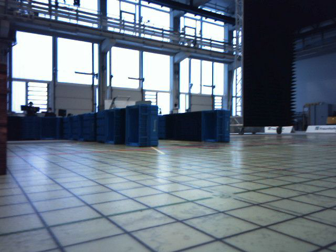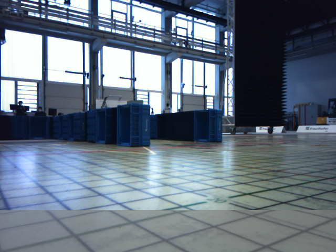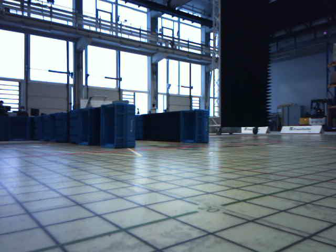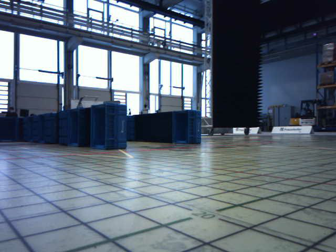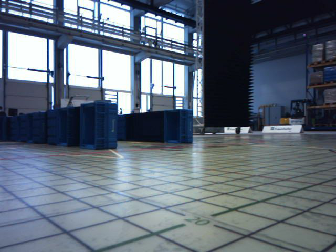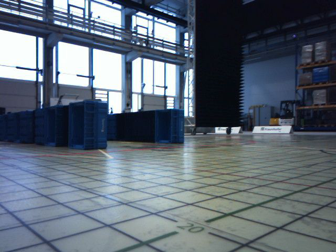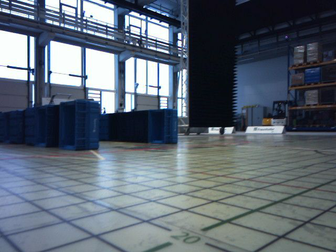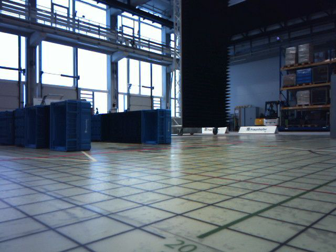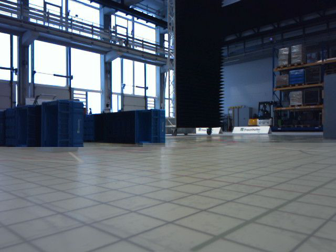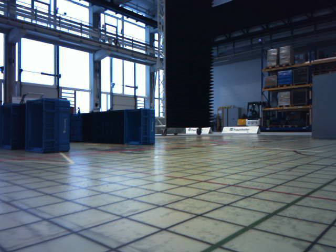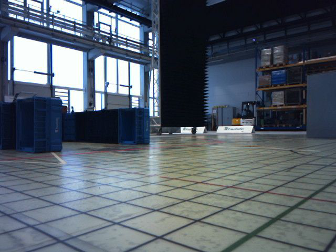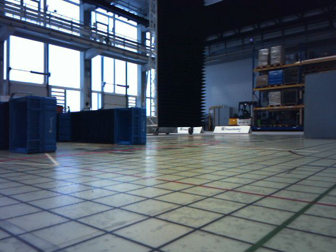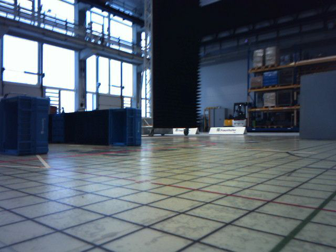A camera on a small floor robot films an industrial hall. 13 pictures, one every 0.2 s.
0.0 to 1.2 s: The camera pans to its right, which is clockwise from overhead, by about 10 degrees. It travels forward, about 0.3 m, so what stands in front looms larger.
1.2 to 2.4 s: The camera travels forward, about 0.2 m, so what stands in front looms larger.
The film runs forward here.
